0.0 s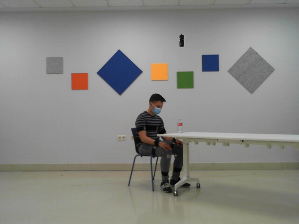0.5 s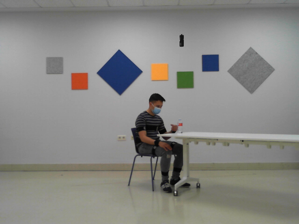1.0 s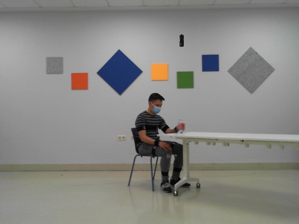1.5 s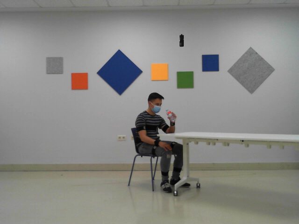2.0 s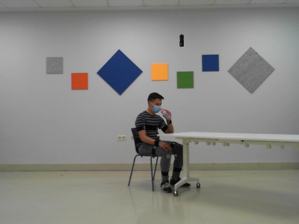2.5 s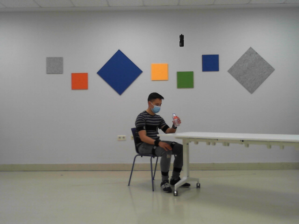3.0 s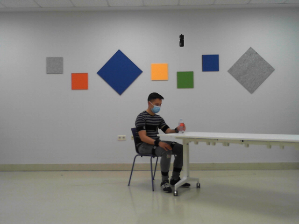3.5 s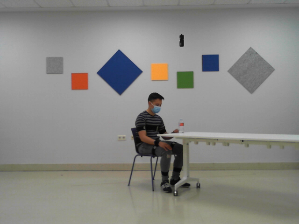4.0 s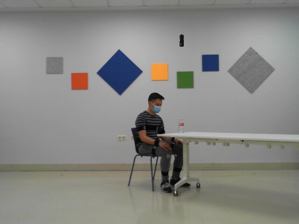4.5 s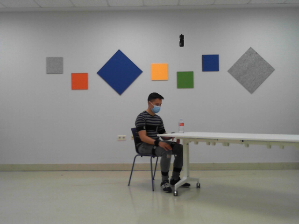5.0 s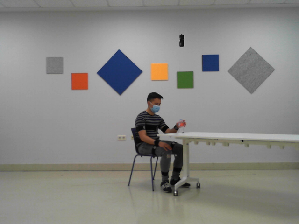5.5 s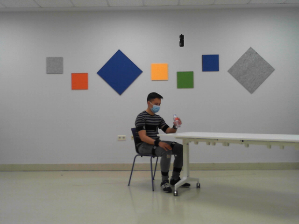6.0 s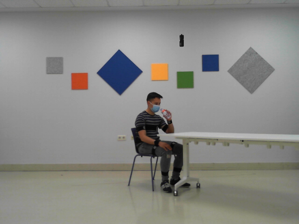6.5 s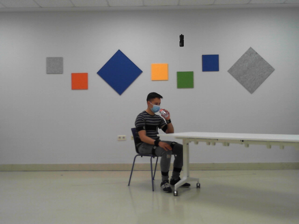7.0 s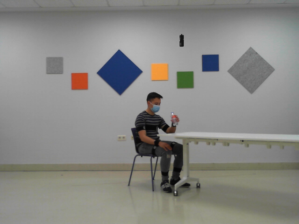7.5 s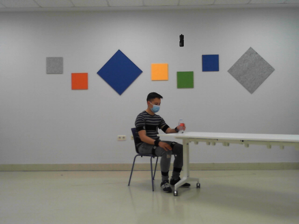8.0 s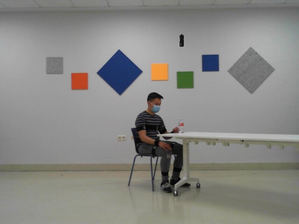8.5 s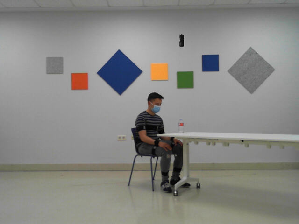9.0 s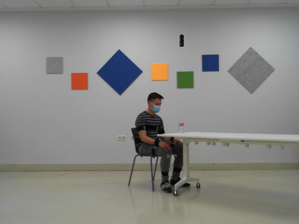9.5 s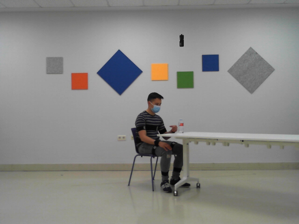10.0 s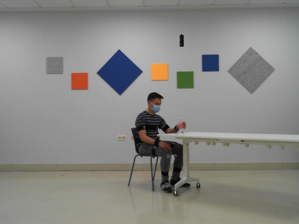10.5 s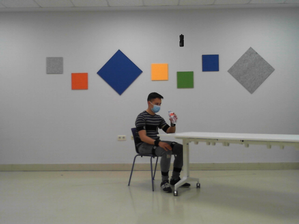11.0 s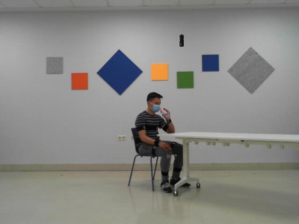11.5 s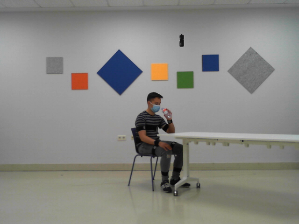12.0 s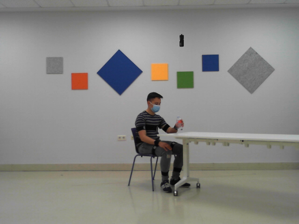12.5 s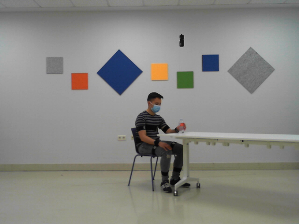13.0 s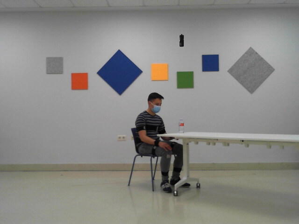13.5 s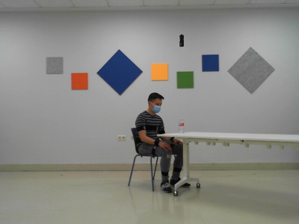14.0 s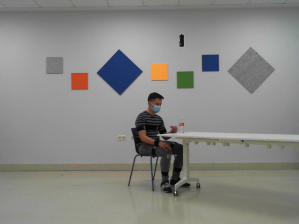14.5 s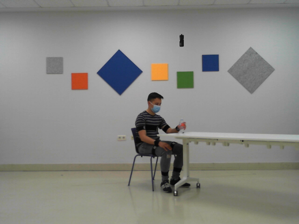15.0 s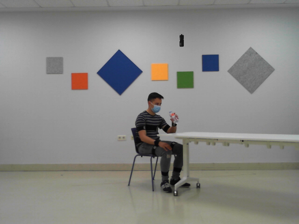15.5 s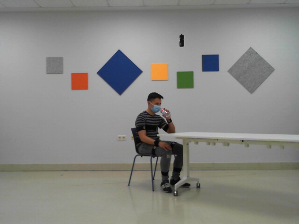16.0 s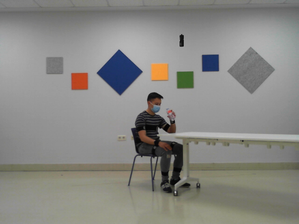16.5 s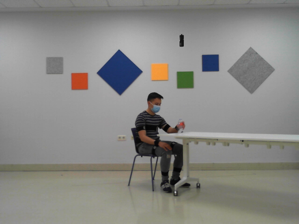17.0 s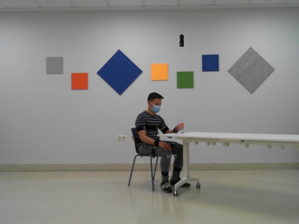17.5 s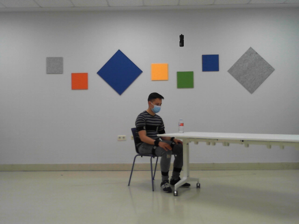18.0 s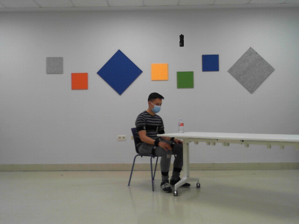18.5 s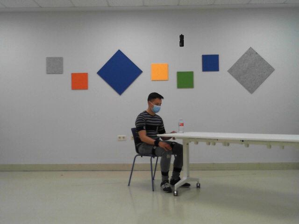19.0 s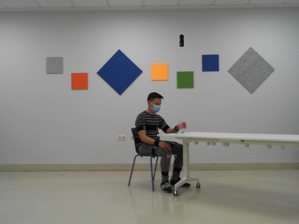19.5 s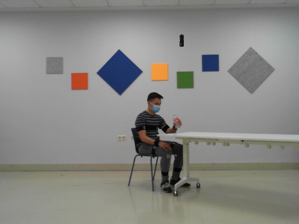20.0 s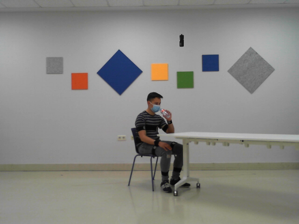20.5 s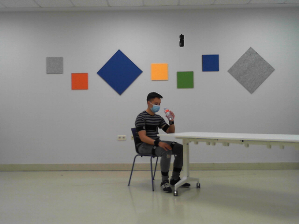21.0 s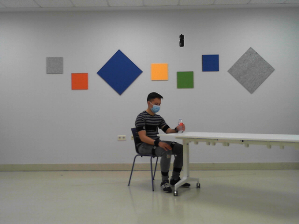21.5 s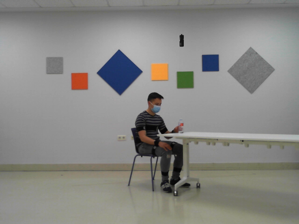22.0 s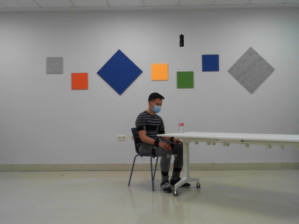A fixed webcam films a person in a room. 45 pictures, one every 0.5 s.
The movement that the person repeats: Drink from a bottle, left hand.
